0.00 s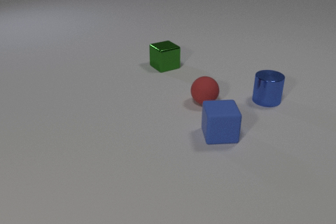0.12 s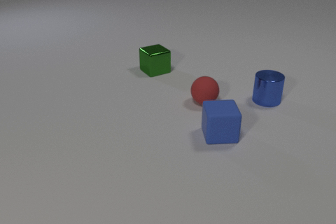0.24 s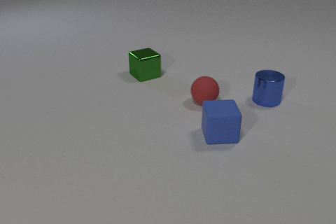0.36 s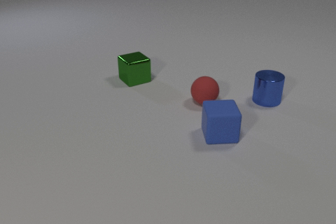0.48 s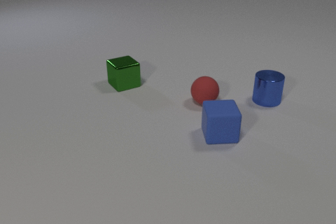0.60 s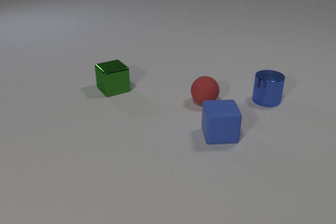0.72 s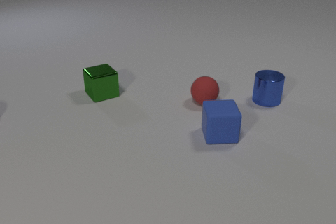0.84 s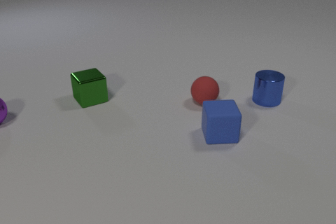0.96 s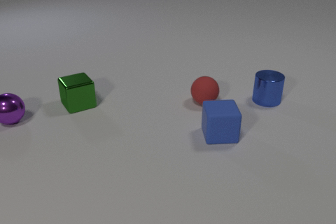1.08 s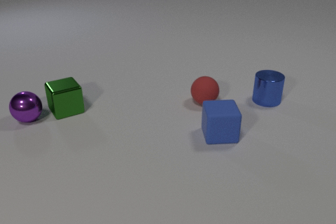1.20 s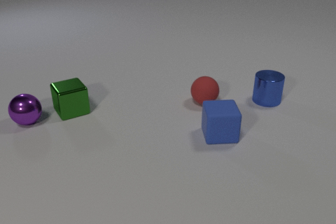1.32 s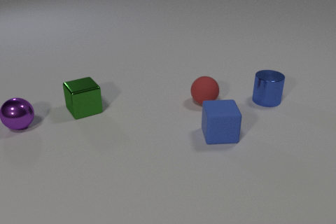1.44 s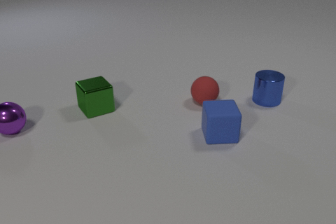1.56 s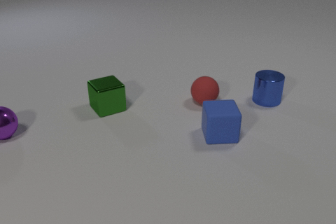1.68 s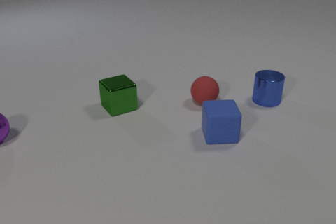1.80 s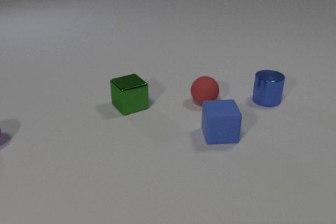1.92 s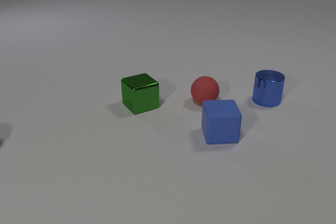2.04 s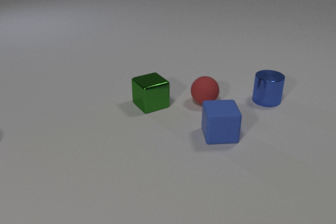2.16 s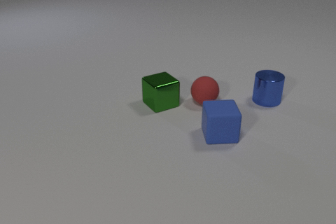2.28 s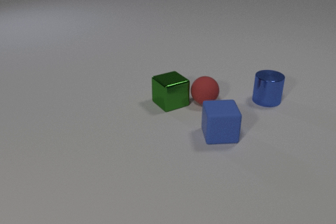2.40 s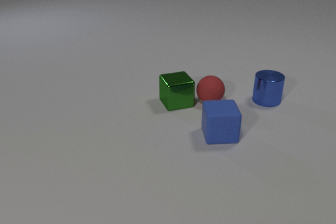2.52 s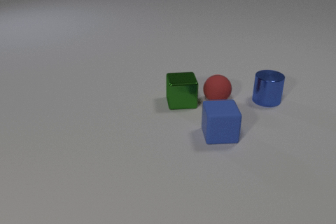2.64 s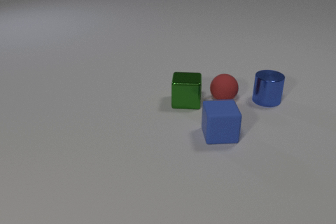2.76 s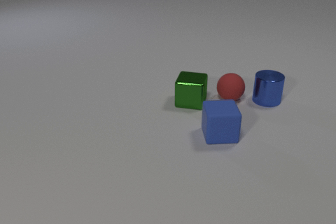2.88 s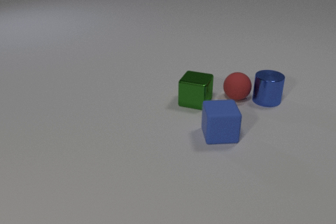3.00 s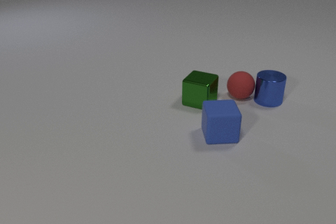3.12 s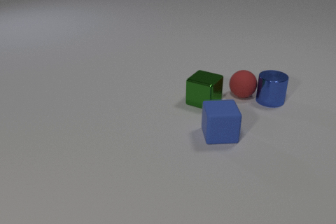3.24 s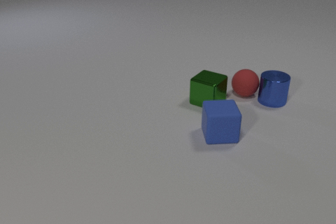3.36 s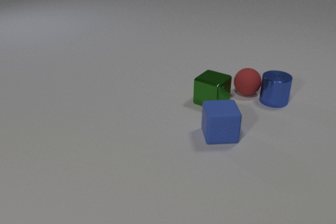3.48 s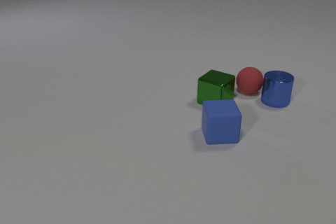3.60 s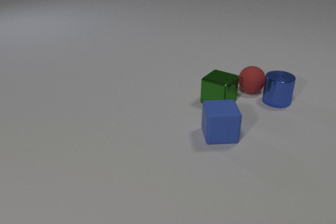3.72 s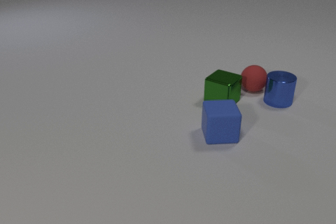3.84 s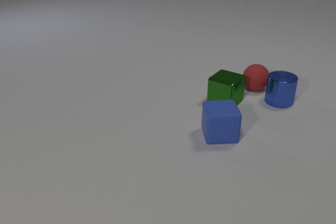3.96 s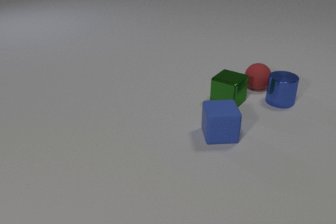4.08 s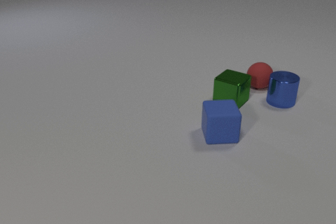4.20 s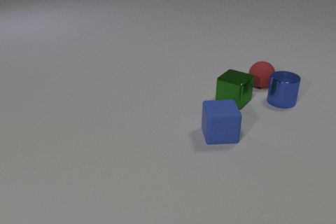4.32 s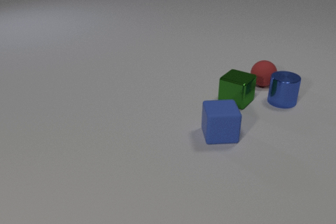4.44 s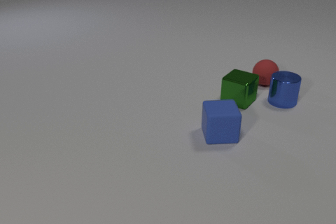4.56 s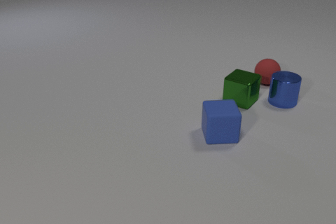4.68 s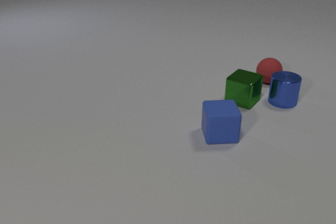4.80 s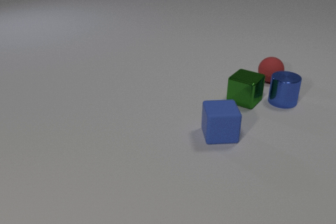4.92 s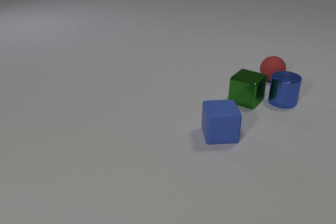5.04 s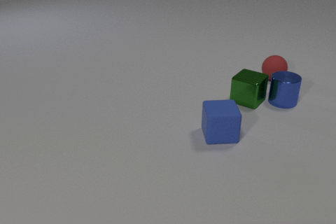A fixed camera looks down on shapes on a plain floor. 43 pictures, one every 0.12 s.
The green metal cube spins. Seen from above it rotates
clockwise.
The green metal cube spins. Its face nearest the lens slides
to the left.
0.00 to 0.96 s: The purple metal sphere comes in at the left edge, rolls to the right. The green metal cube slides to the left and toward the camera.
0.96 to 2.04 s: The purple metal sphere rolls toward the camera and to the left, leaves at the left edge. The green metal cube slides to the right. The purple metal sphere and the green metal cube collide.
2.04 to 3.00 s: The green metal cube slides to the right, spins so that its near face slides to the left, clockwise seen from above. The red rubber sphere rolls to the right and away from the camera. The green metal cube and the red rubber sphere collide. The red rubber sphere and the blue metal cylinder collide.
3.00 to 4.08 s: The green metal cube slides to the right. The red rubber sphere rolls away from the camera and to the right. The blue metal cylinder slides to the right.
4.08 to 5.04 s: The green metal cube slides to the right. The red rubber sphere rolls away from the camera and to the right.
What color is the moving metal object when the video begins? green.
What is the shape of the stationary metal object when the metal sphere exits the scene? cylinder.
How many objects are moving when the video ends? 2.
